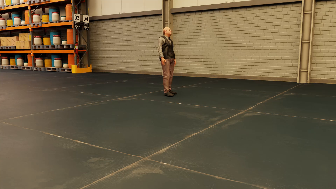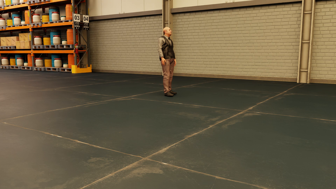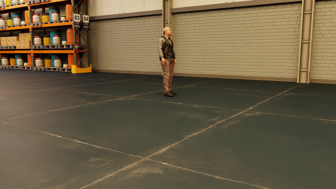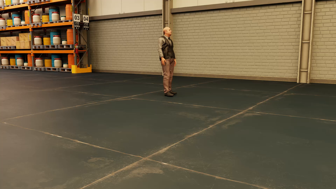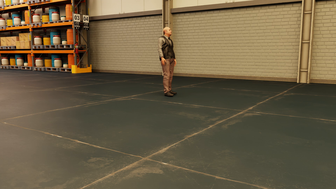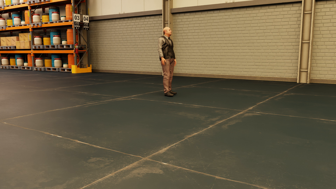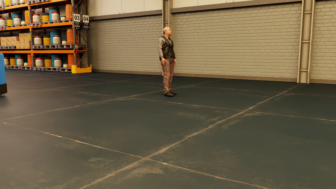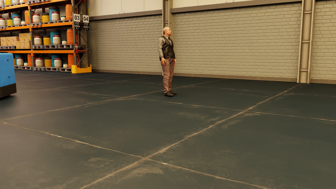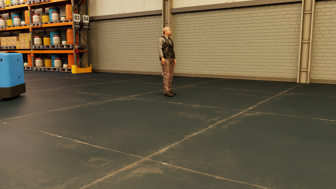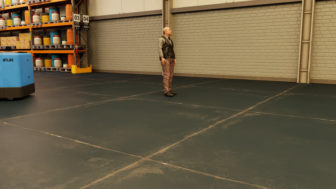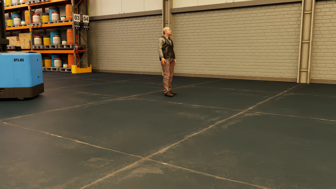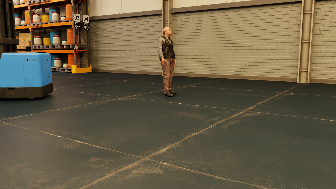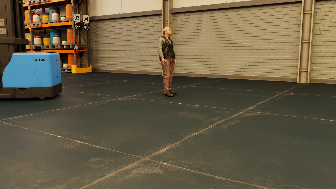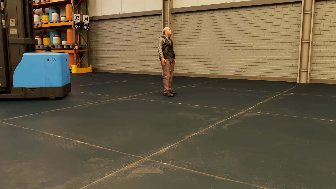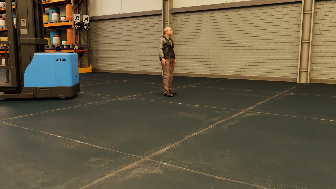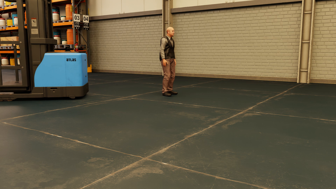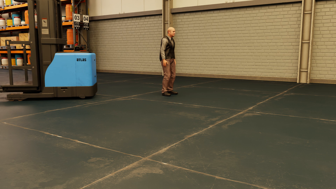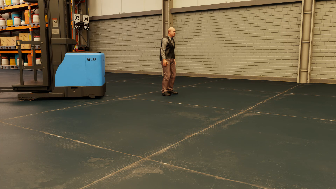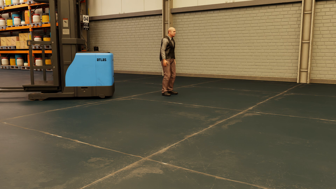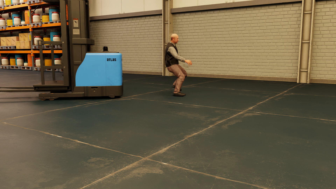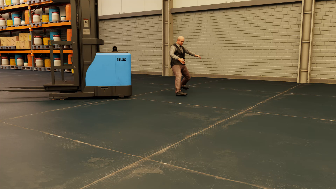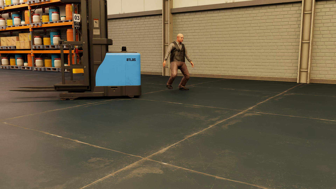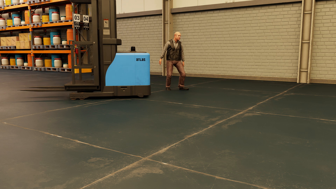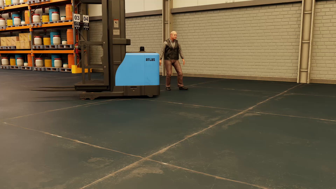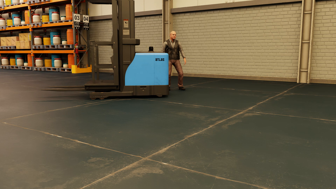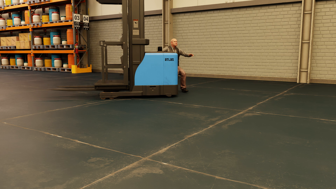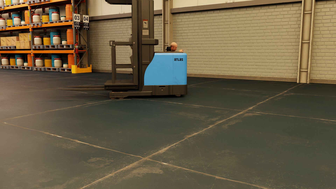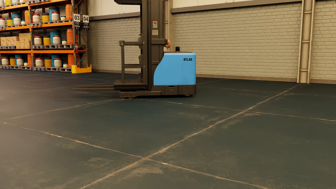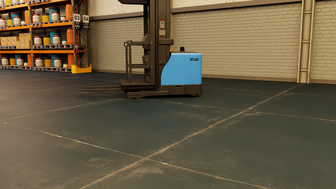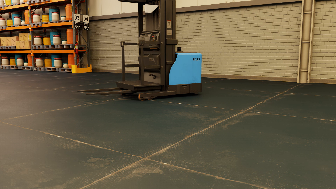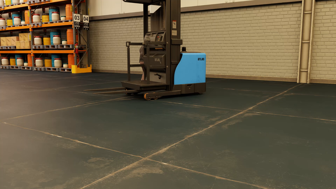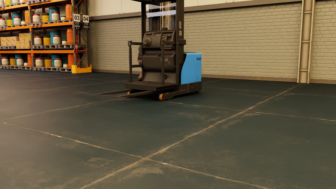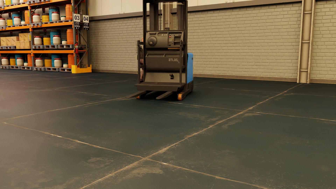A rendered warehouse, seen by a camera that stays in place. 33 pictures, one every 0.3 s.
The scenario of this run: Near miss between a forklift and a person.
